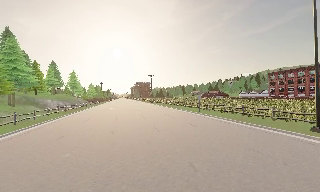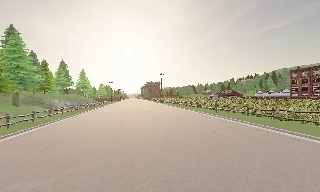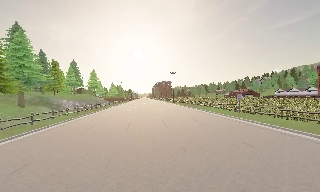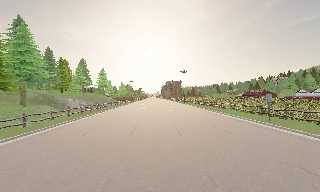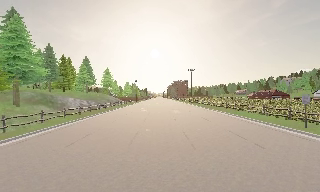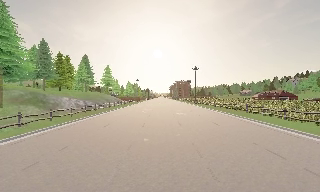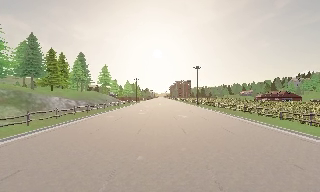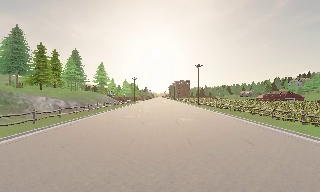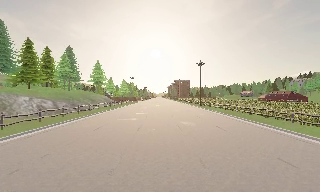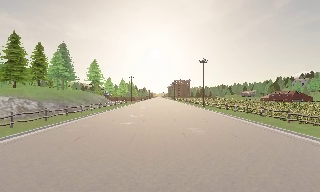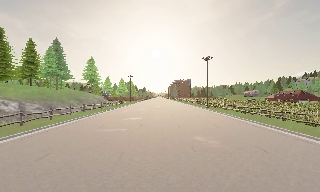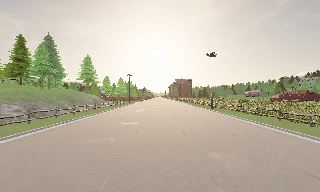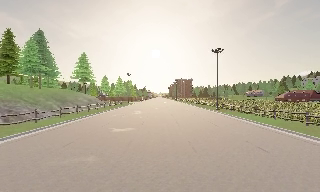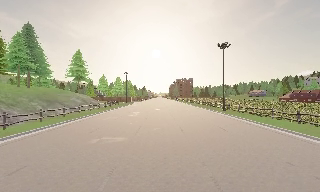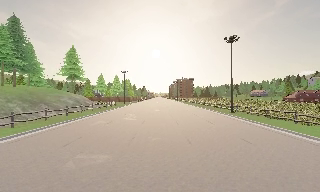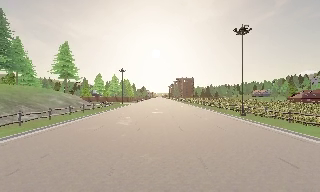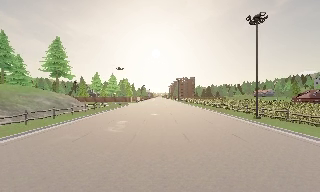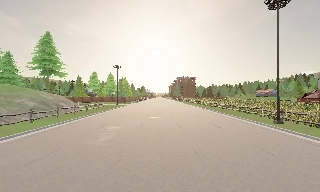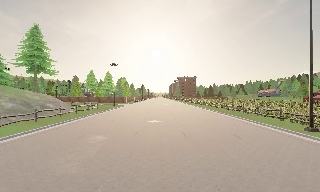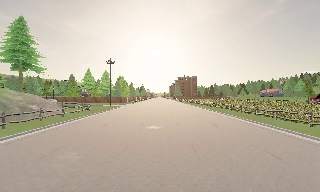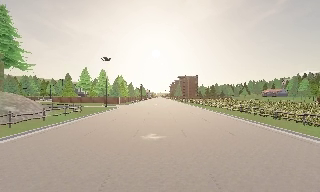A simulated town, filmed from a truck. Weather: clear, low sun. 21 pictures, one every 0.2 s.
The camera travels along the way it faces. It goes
forward.
0.0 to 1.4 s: The camera pans to its left, which is counterclockwise from overhead, by about 15 degrees. It travels forward, about 20 m, so what stands in front looms larger.
1.4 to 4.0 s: The camera travels forward, about 40 m, so what stands in front looms larger.
The film runs forward here.
